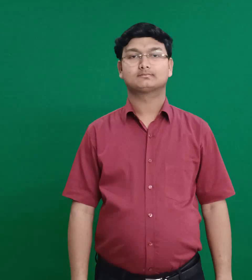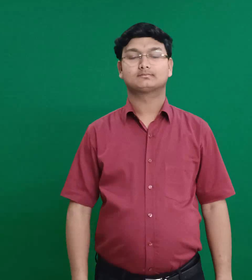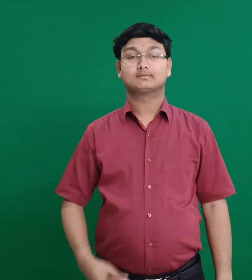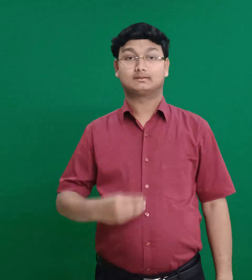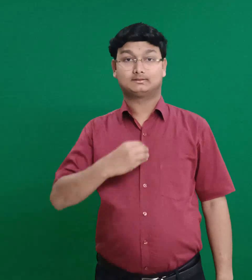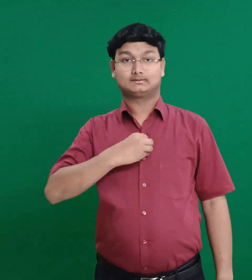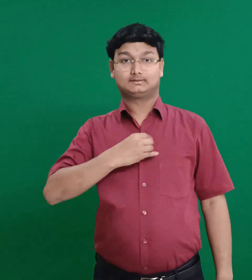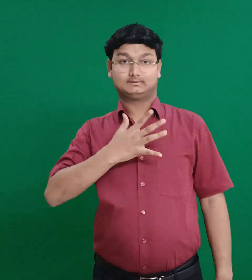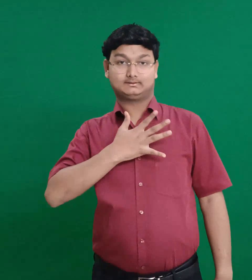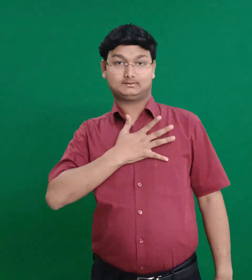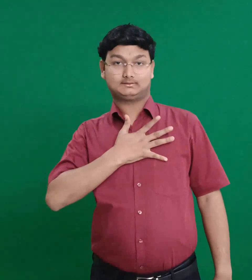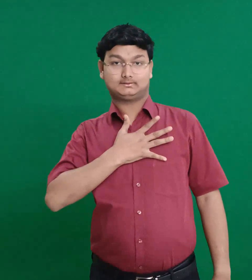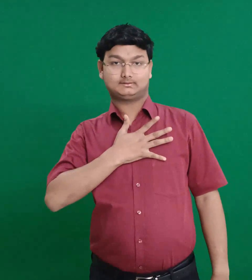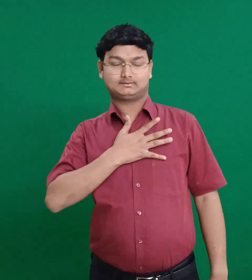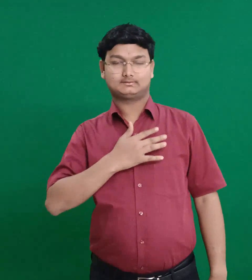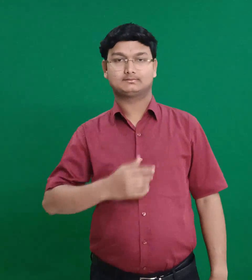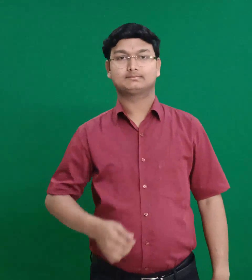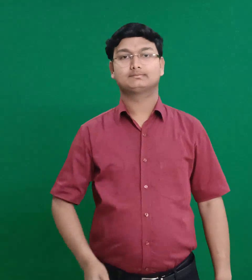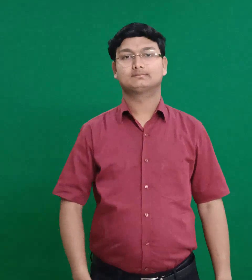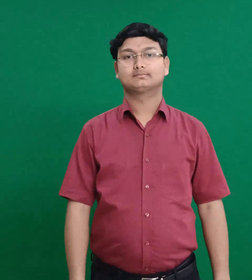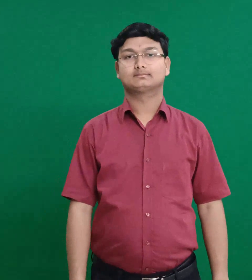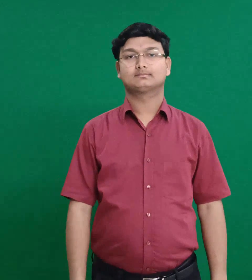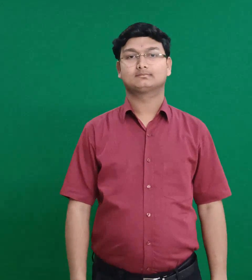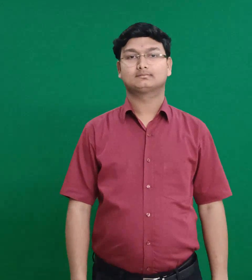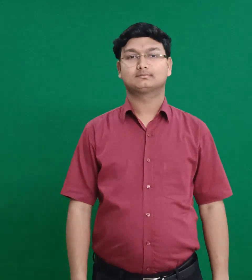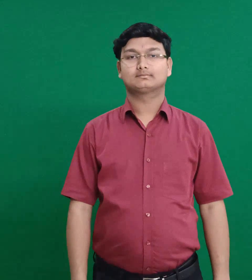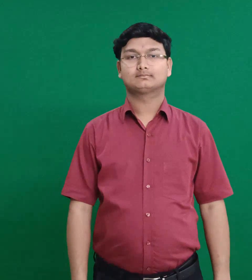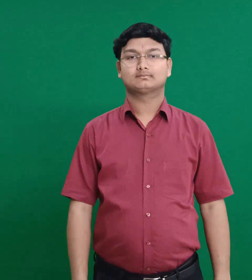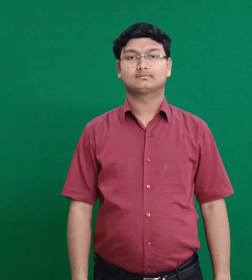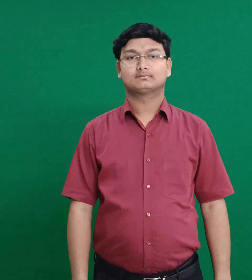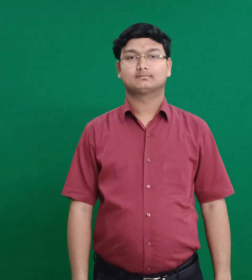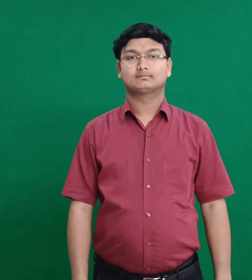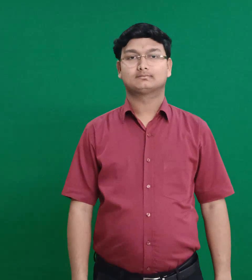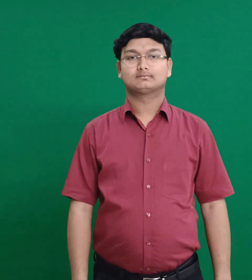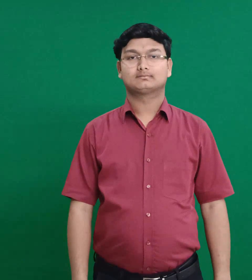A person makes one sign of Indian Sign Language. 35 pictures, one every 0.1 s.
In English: hannah
